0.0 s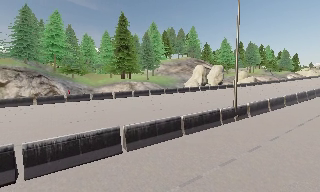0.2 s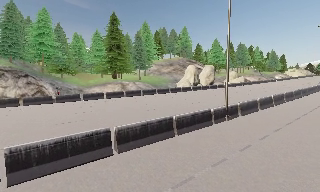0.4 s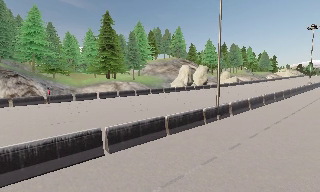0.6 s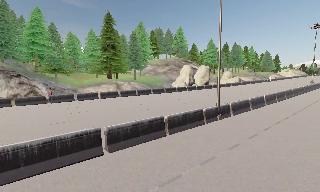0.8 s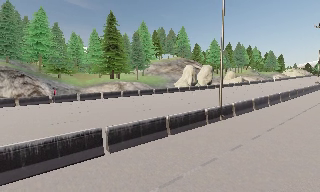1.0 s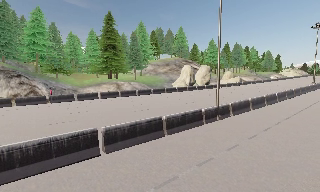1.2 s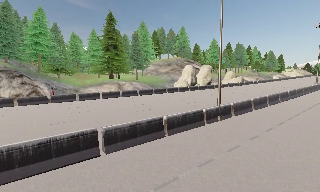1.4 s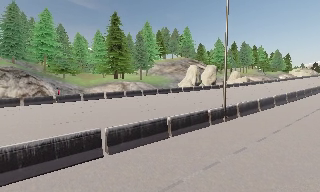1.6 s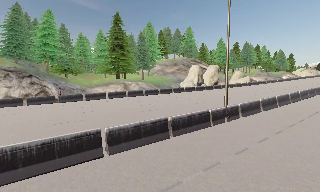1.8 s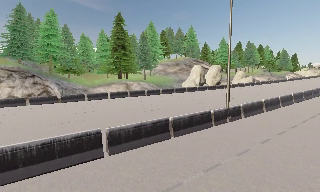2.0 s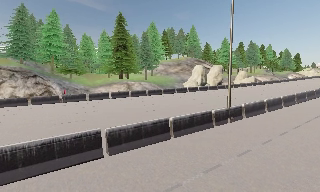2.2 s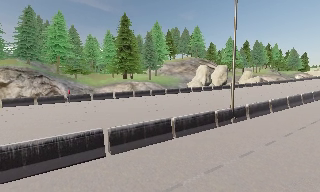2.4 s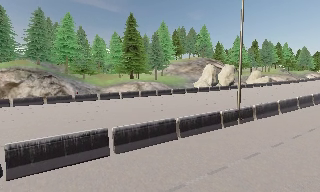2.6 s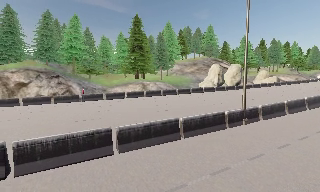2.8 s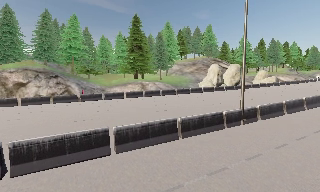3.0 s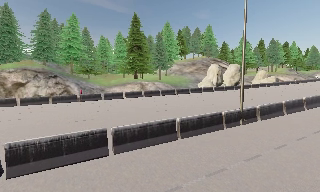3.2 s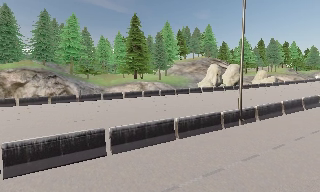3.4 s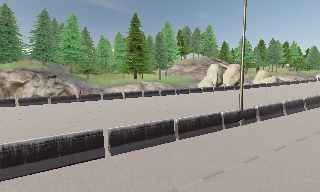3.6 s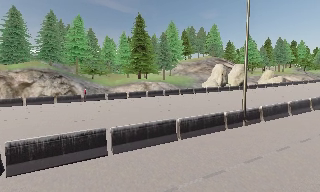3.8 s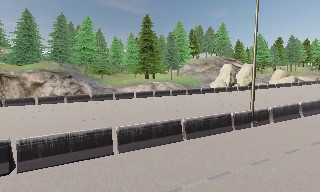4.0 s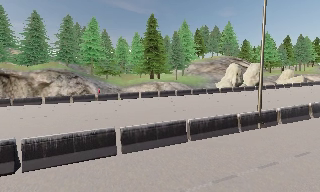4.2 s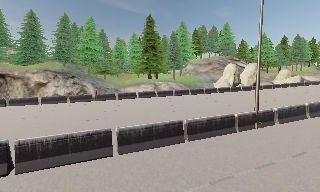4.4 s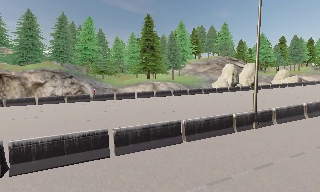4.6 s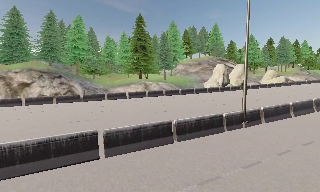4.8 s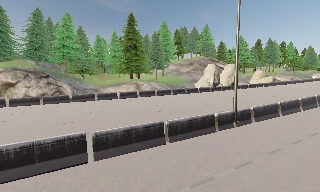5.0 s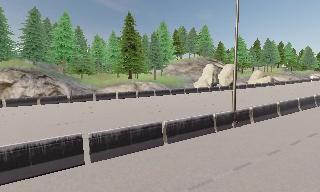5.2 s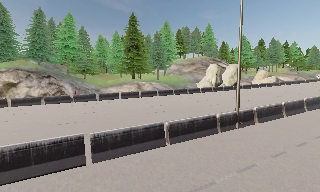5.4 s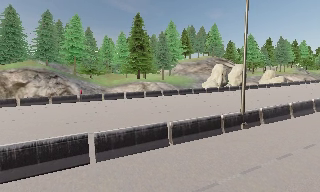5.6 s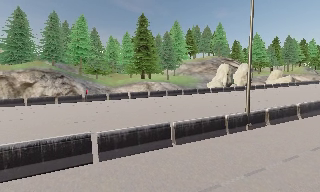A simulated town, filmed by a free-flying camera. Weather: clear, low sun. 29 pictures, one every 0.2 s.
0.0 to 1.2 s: The camera travels to its right, about 0.5 m, so close, fixed things drift to the left.
1.2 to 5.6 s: The camera pans to its left, which is counterclockwise from overhead, by about 15 degrees. It travels to its right and forward, about 2 m.
The film runs forward here.
